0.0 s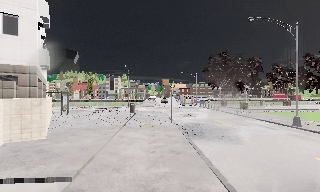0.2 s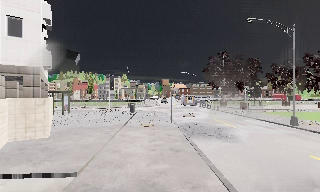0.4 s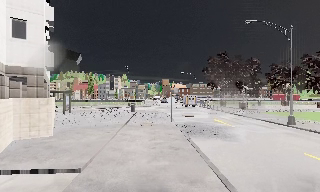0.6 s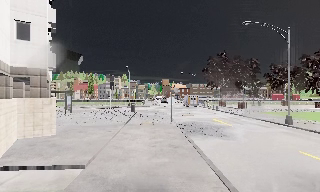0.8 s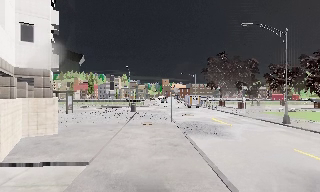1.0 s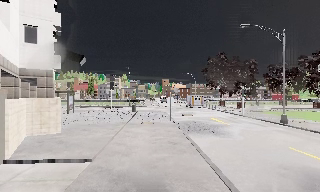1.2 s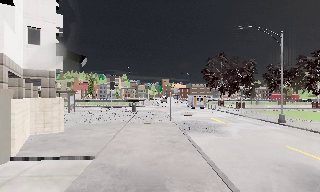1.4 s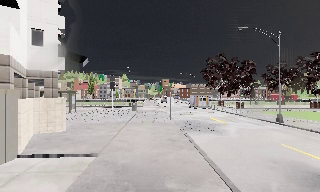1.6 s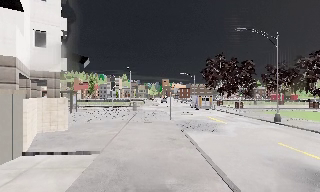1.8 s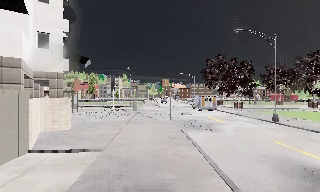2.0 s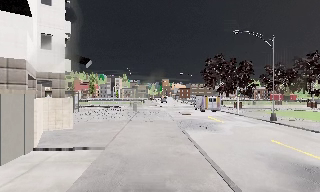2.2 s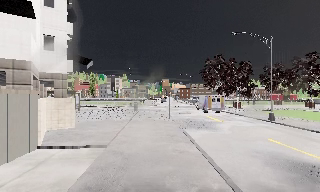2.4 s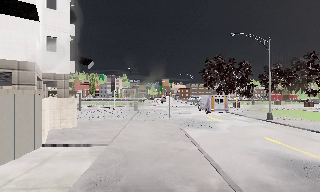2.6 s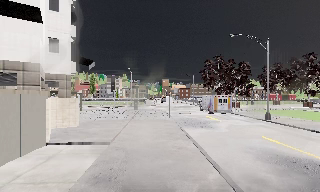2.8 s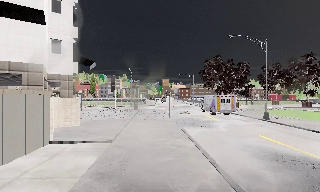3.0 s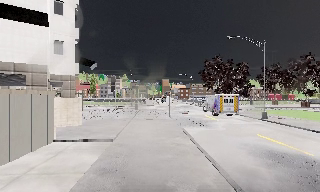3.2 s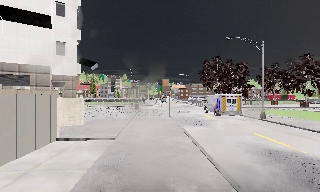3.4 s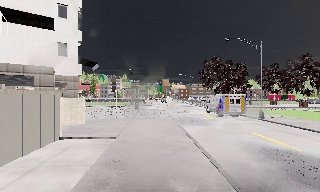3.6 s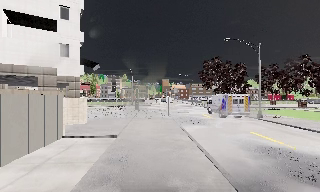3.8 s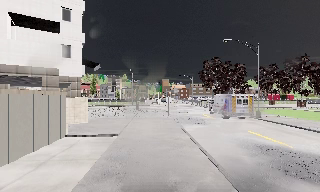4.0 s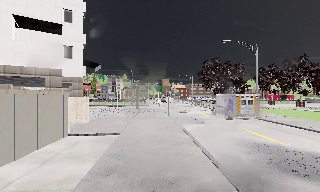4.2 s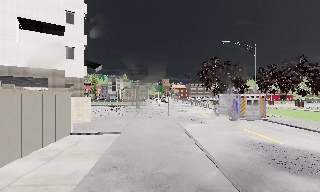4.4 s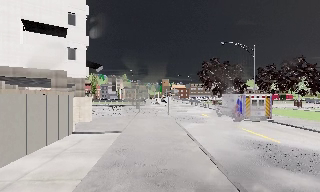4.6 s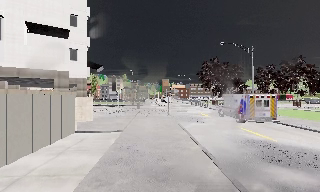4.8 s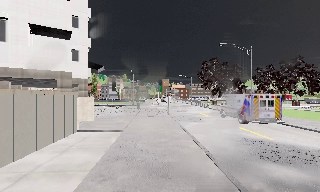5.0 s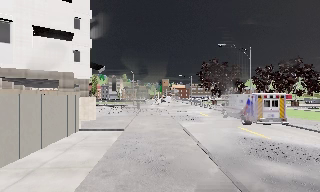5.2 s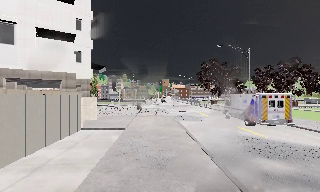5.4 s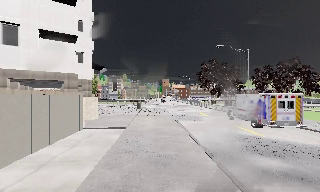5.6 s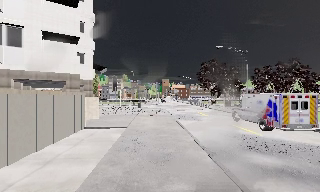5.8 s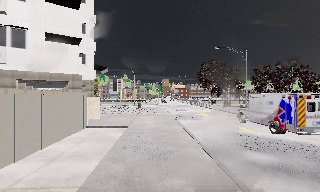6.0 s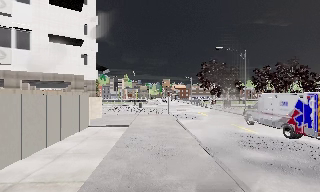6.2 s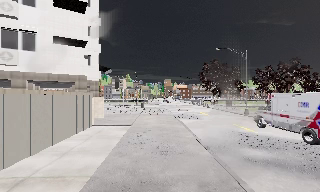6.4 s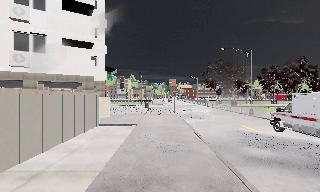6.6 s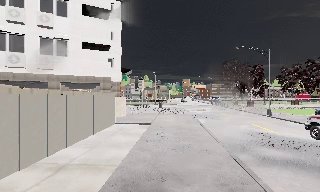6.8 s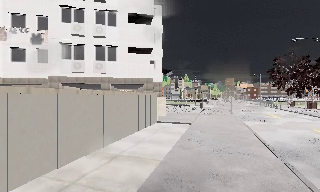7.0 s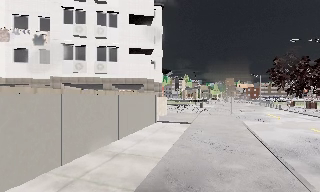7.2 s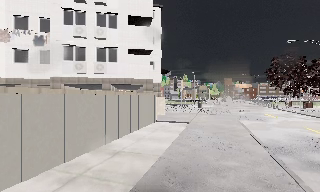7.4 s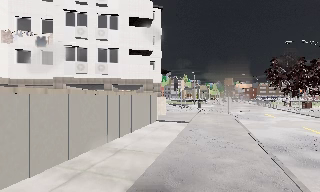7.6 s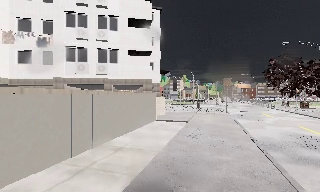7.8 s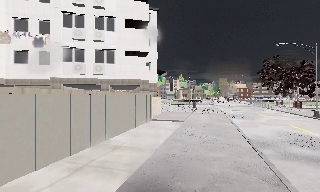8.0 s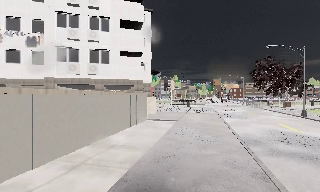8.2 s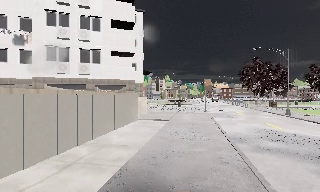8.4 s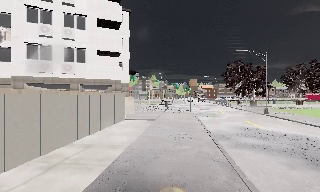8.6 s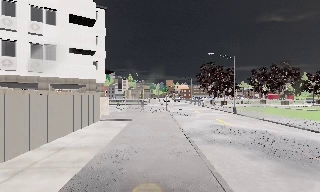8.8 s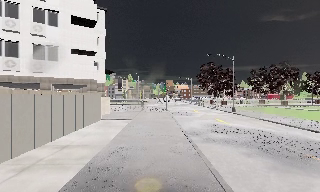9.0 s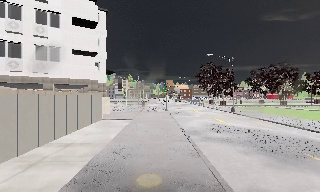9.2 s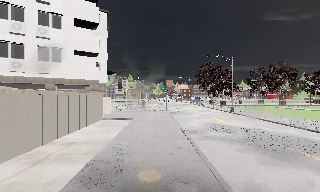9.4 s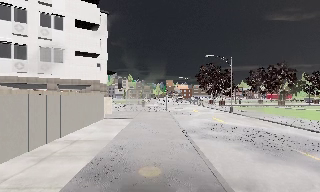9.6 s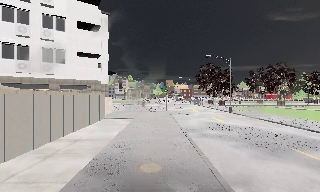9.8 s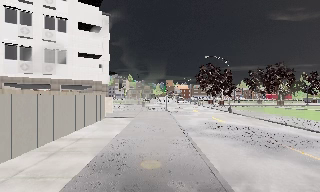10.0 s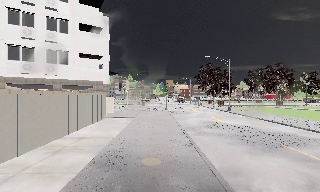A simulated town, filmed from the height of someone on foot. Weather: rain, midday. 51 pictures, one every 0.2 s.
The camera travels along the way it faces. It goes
backward.
0.0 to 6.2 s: The camera travels backward, about 7 m, so what stands in front gets smaller.
6.2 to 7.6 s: The camera pans to its left, which is counterclockwise from overhead, by about 20 degrees. It travels backward, about 1.5 m, so what stands in front gets smaller.
7.6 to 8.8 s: The camera swings to its right by about 20 degrees, and the scene slides to the left. It travels backward, about 1 m, so what stands in front gets smaller.
8.8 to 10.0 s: The camera travels backward, about 1.5 m, so what stands in front gets smaller.
The film runs backward here.
